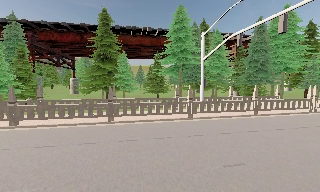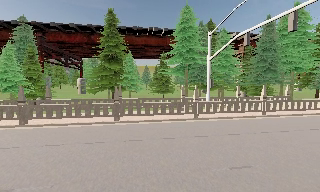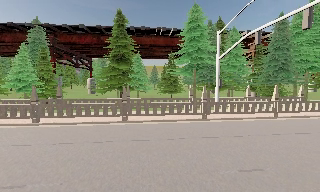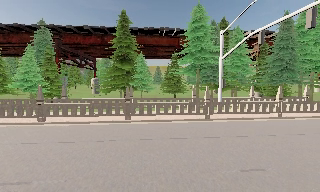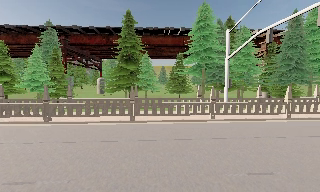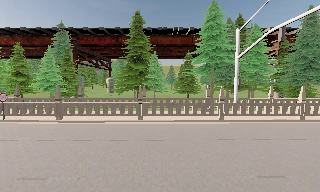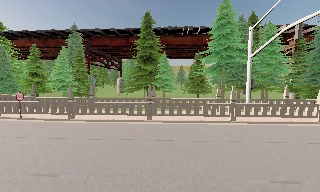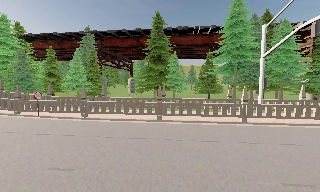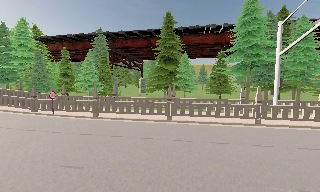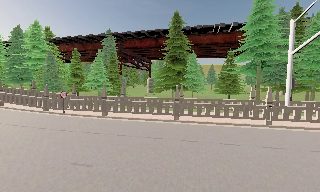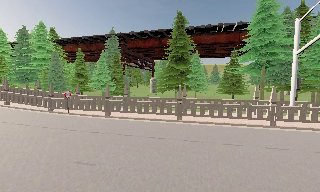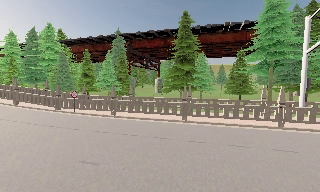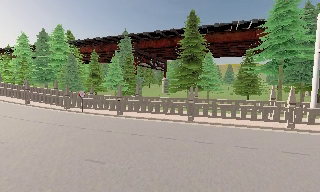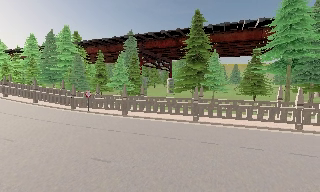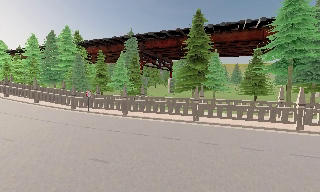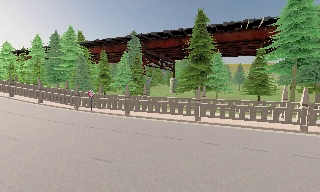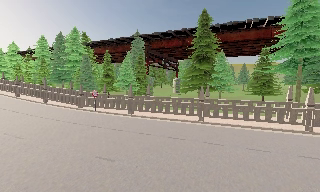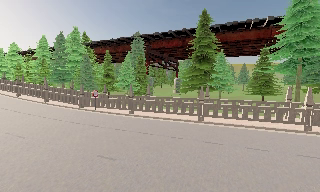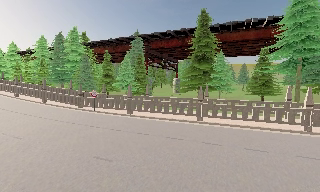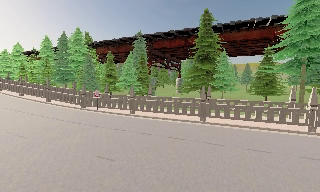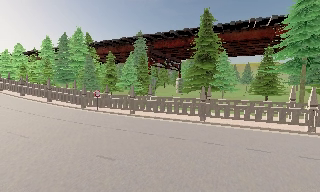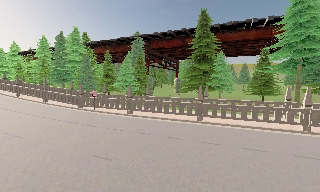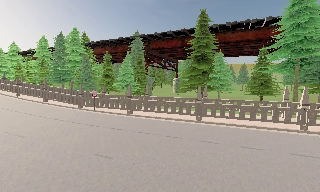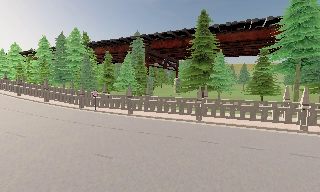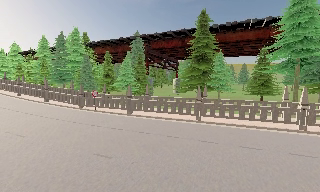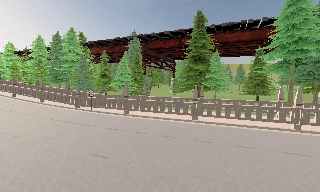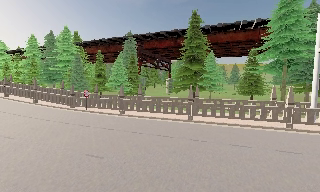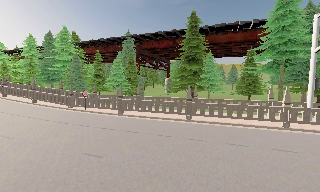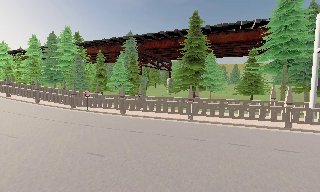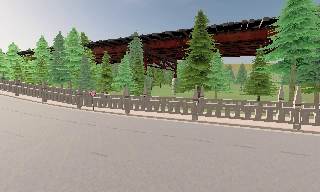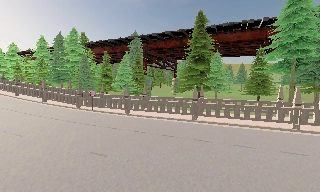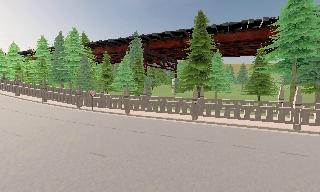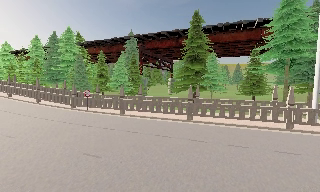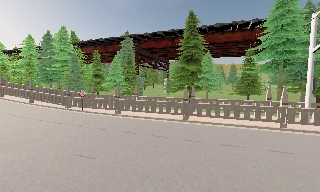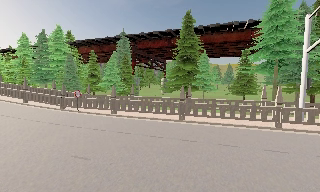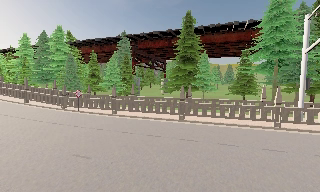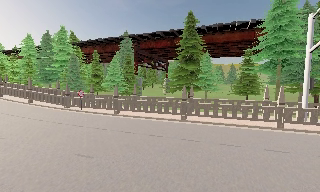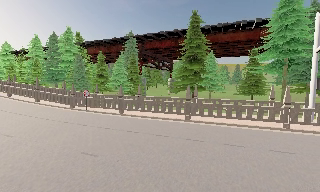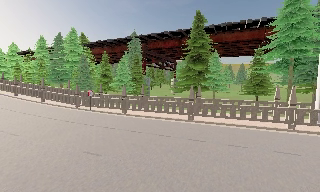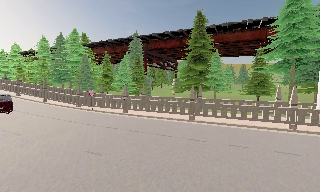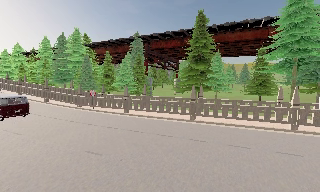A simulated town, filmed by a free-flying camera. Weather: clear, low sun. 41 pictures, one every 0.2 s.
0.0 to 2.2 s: The camera pans to its left, which is counterclockwise from overhead, by about 30 degrees.
2.2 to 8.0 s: The camera travels to its right and backward, about 1 m.
The film runs backward here.
